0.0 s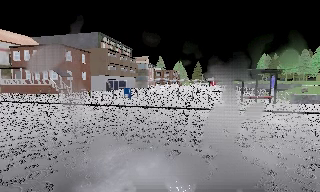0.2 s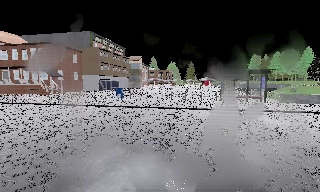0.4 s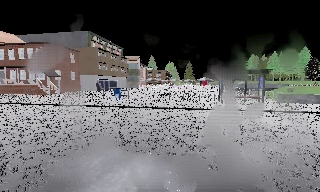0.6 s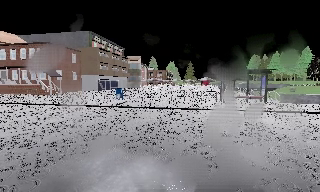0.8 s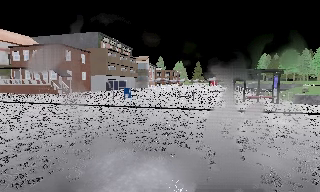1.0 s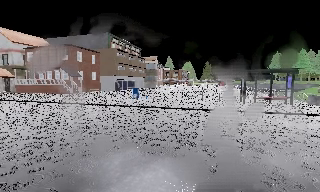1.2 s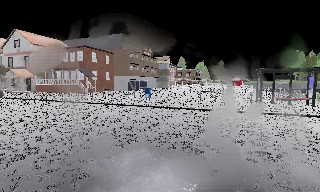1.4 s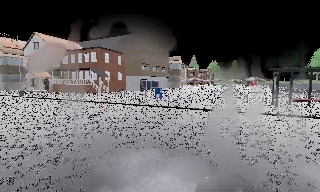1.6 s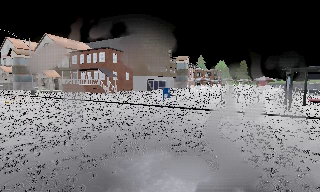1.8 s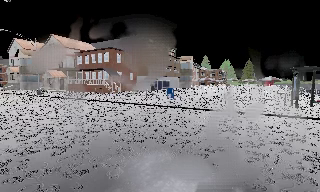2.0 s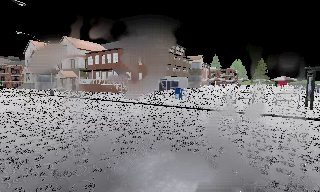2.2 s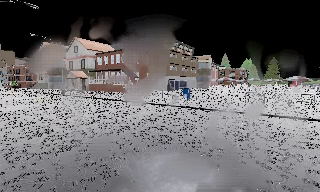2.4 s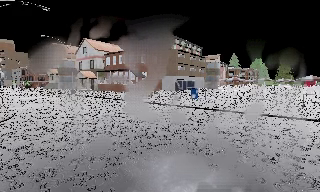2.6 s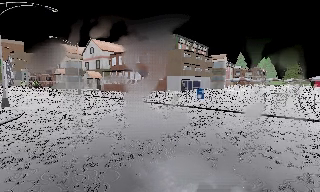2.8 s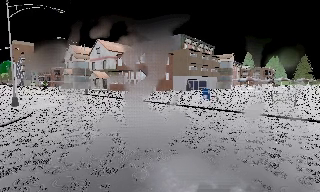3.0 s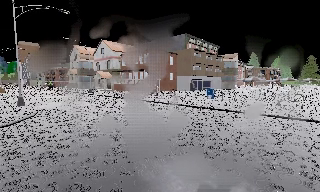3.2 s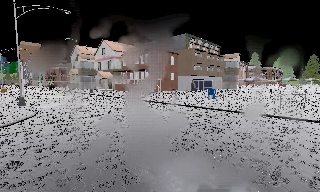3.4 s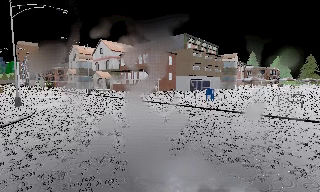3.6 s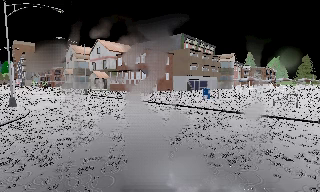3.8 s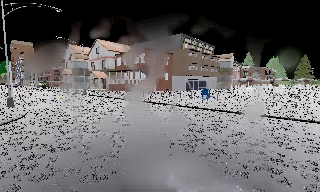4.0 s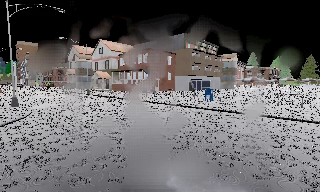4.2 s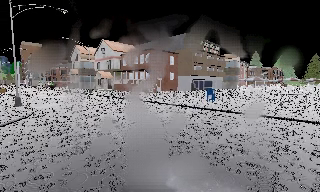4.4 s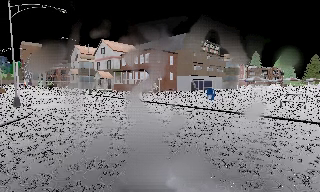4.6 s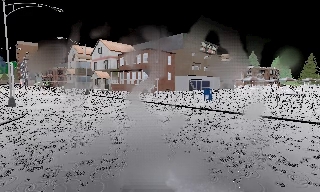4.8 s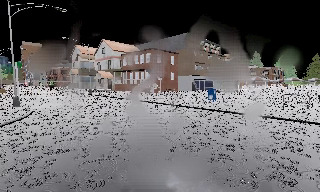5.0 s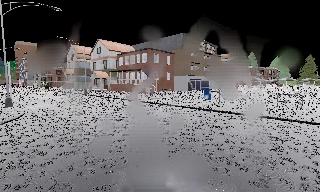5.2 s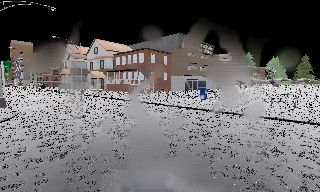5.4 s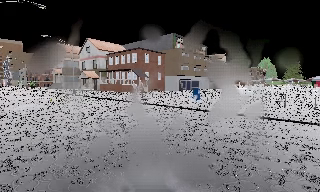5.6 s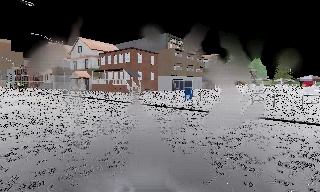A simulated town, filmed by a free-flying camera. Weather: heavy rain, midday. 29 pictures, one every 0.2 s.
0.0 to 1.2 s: The camera shifts only a little, or ends up much as it began.
1.2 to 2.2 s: The camera swings to its left by about 15 degrees, and the scene slides to the right.
2.2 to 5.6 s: The camera travels forward and to its right, about 1 m, so what stands in front looms larger.
The film runs forward here.
